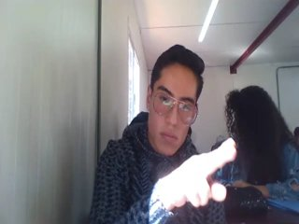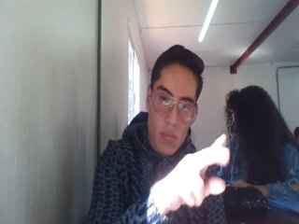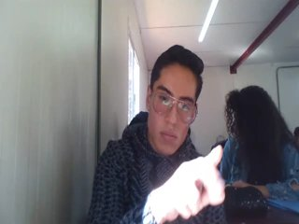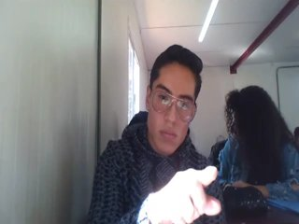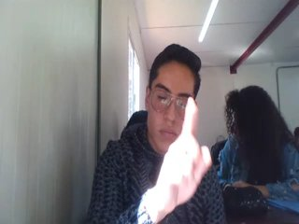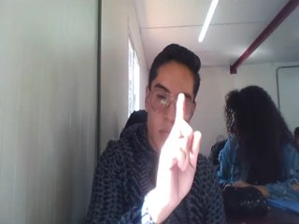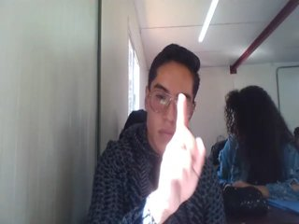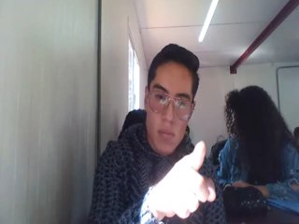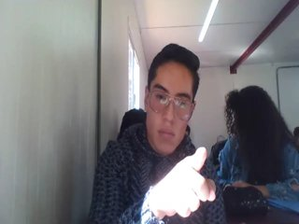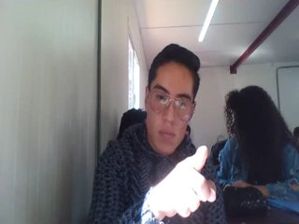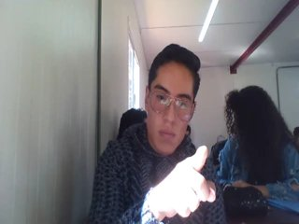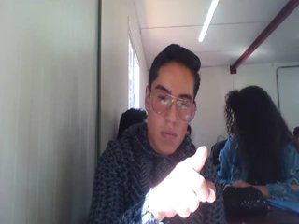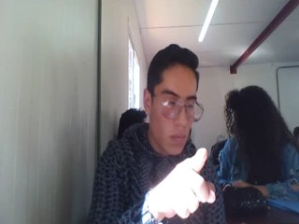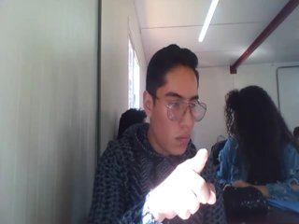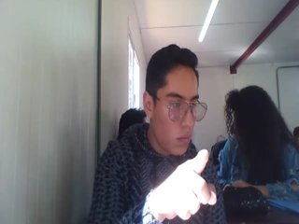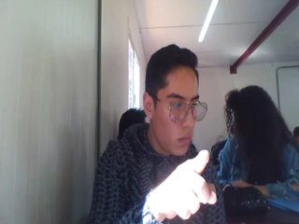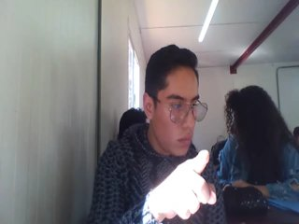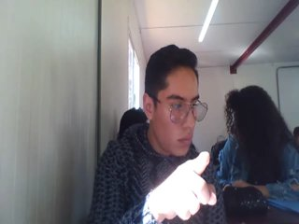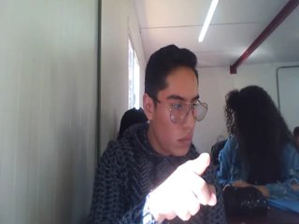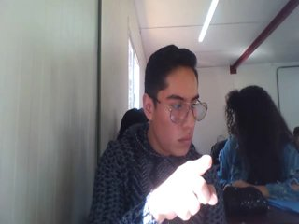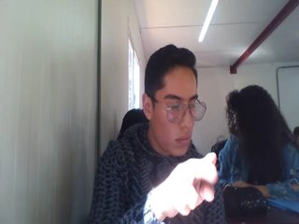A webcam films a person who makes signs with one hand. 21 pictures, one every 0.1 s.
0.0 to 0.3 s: Pointing with two fingers.
0.4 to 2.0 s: Click with one finger.
